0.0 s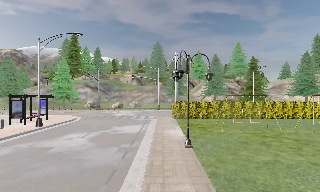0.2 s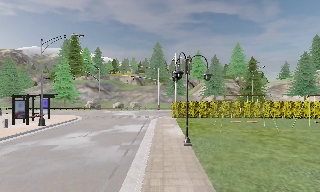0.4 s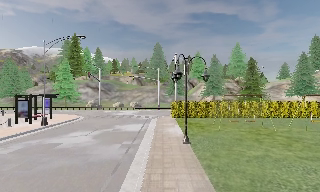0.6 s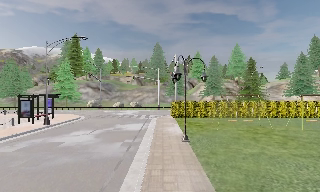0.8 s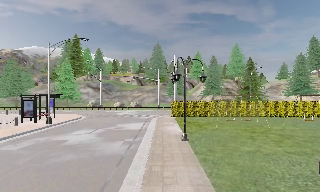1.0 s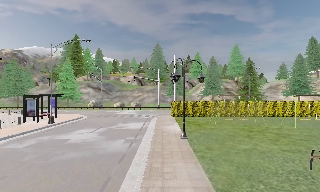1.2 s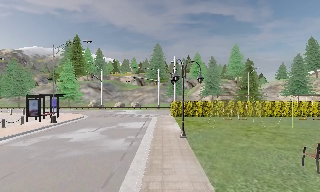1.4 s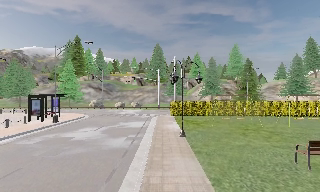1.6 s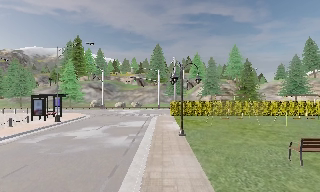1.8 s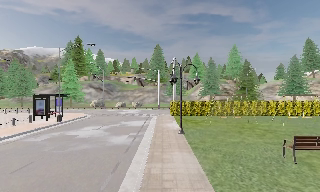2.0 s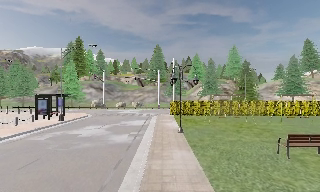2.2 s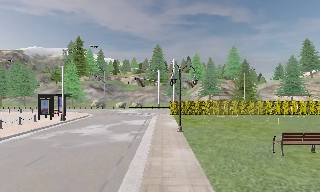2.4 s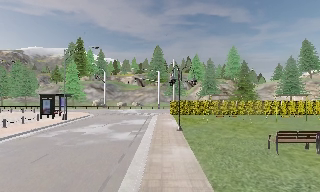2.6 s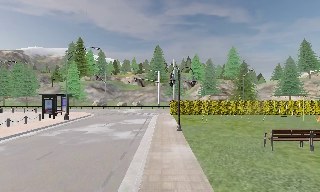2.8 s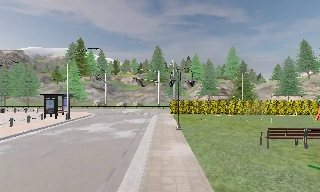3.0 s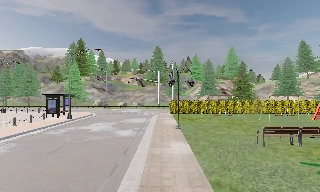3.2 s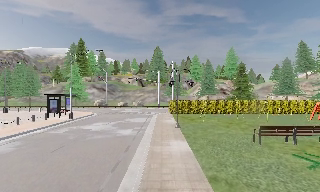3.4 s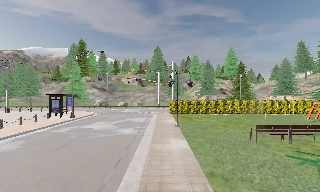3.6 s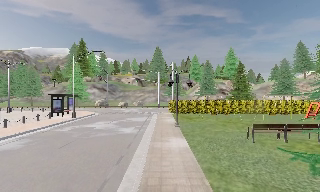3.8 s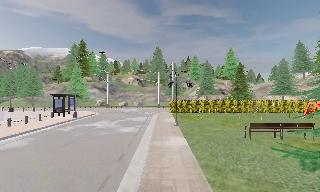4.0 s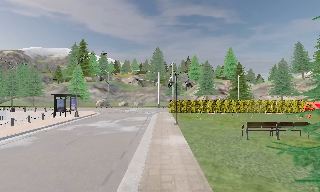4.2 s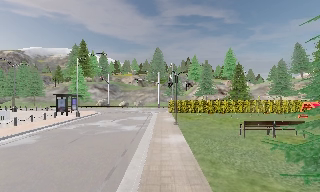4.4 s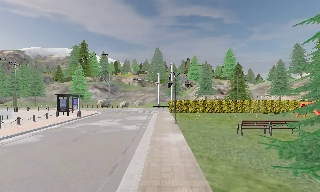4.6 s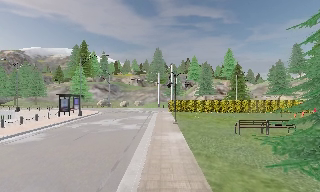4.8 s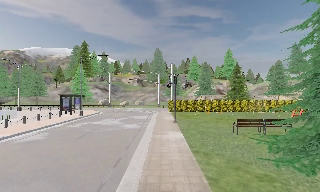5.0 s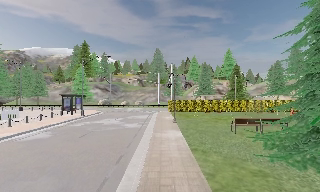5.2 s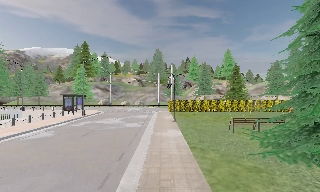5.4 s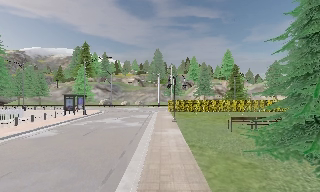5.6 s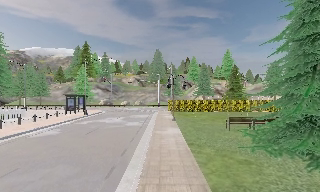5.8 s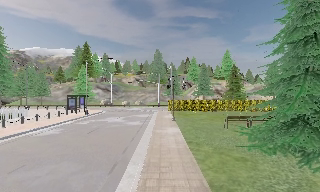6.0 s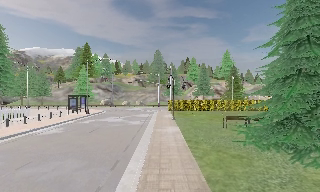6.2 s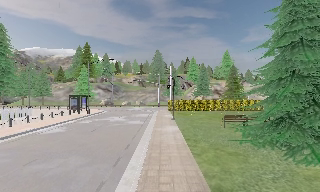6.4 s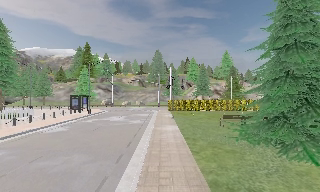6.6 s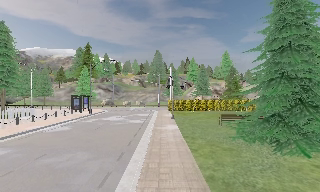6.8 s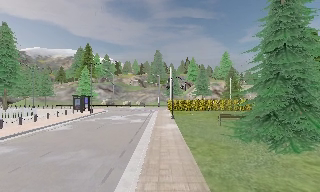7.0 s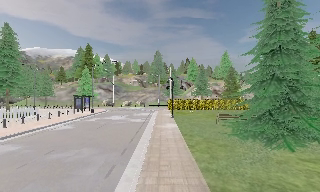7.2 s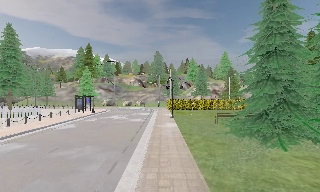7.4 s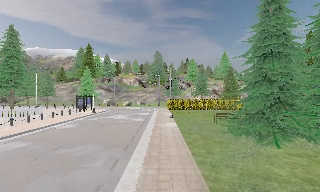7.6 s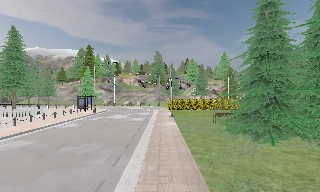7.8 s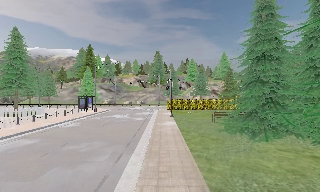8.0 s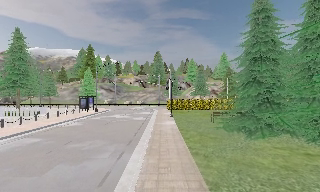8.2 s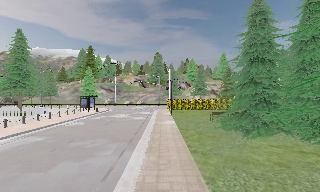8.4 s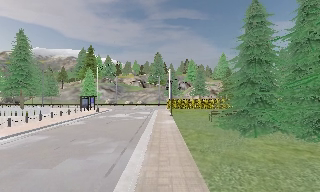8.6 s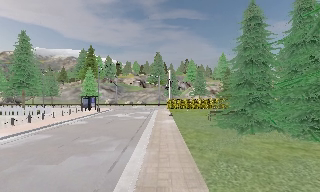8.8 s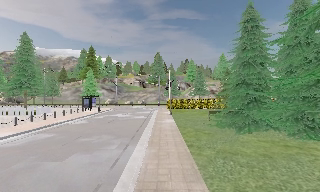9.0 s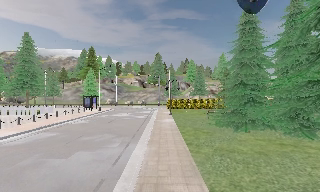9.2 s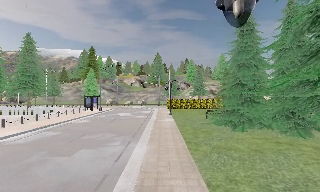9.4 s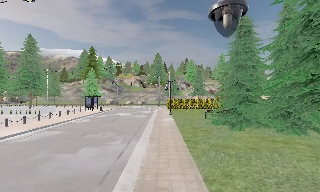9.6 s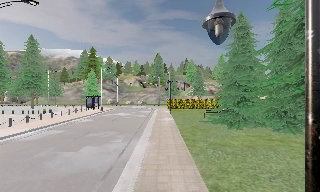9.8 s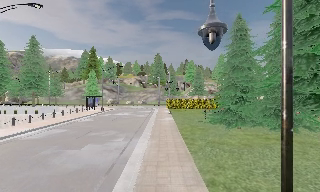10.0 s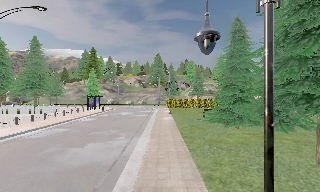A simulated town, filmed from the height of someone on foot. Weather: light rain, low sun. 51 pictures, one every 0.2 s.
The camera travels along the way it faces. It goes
backward.
0.0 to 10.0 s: The camera travels backward, about 15 m, so what stands in front gets smaller.
The film runs backward here.
